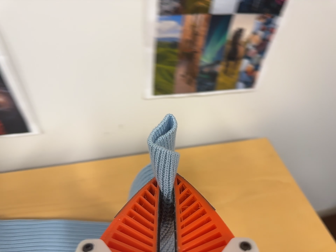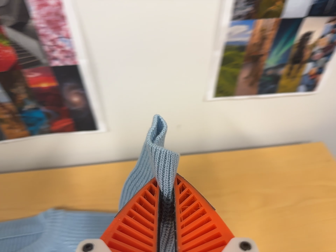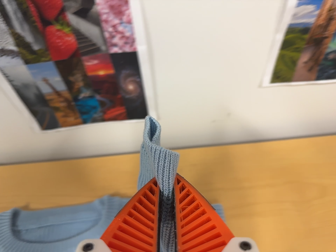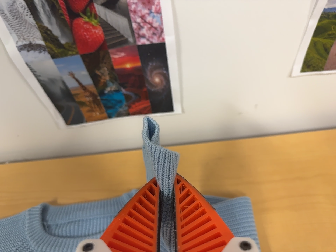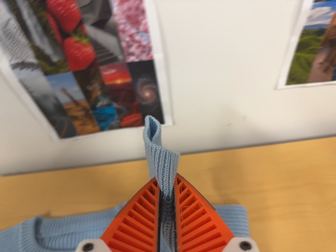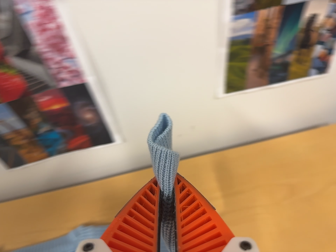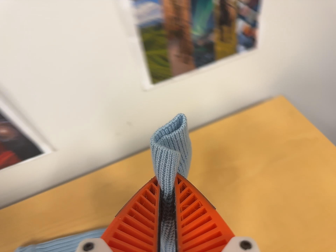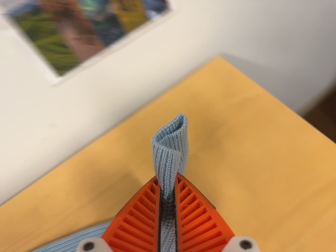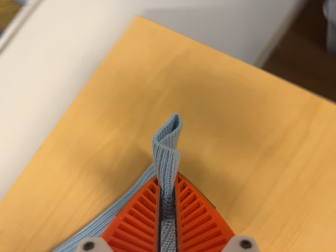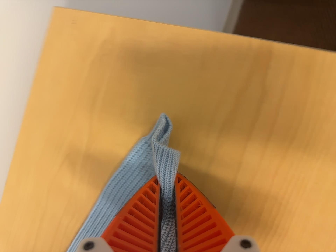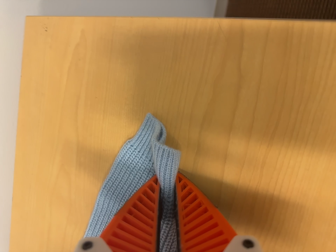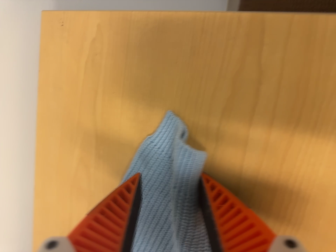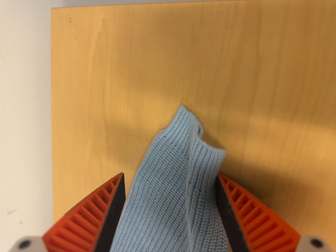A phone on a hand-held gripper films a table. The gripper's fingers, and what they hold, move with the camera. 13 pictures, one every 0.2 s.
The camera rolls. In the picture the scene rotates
counterclockwise.
0.0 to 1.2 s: The camera travels toward the top of its view, about 4 cm. It rolls about its line of sight by about 15 degrees, and the scene rotates counterclockwise.
1.2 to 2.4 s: The camera pans to its left by about 10 degrees. It travels to its right and forward, about 34 cm, so close, fixed things drift to the left. Its aim tips toward the bottom of its view by about 30 degrees, and the scene shifts upward. It rolls about its line of sight by about 60 degrees, and the scene rotates counterclockwise.
The film runs backward here.
